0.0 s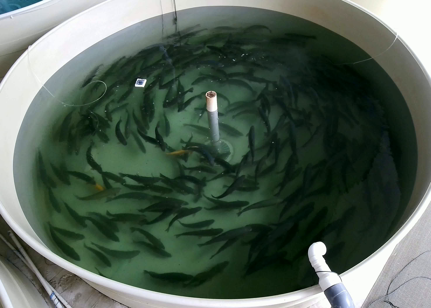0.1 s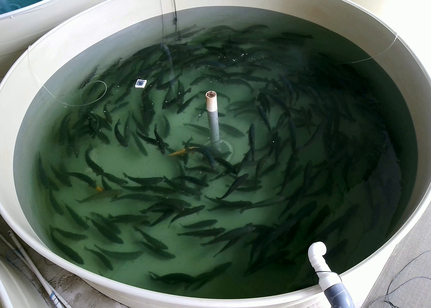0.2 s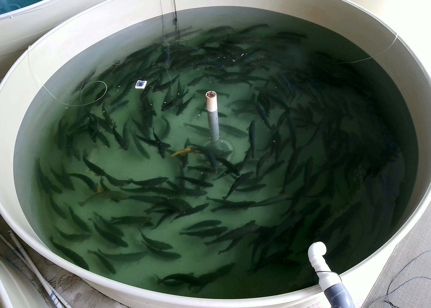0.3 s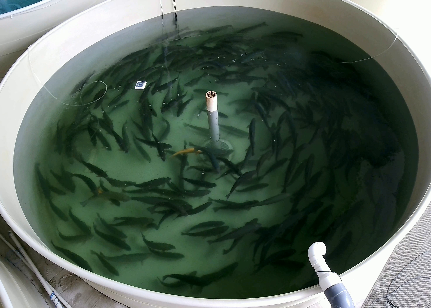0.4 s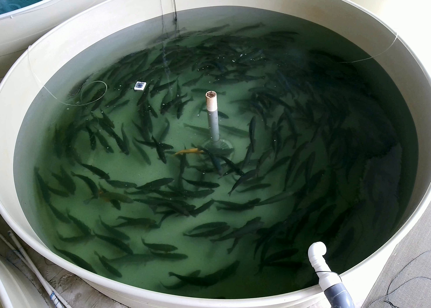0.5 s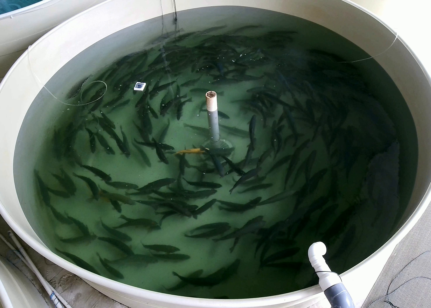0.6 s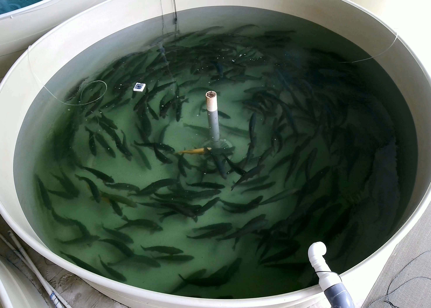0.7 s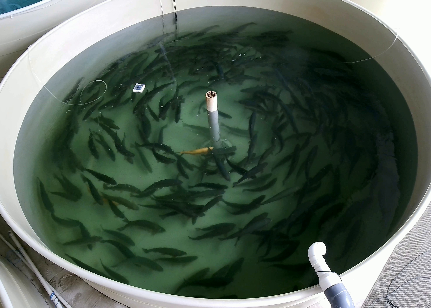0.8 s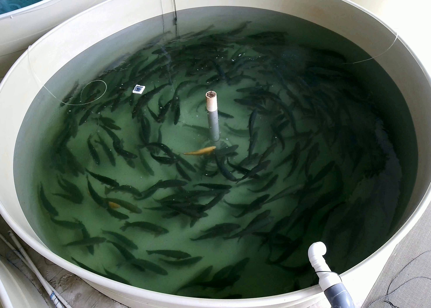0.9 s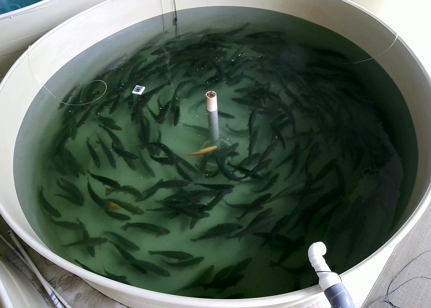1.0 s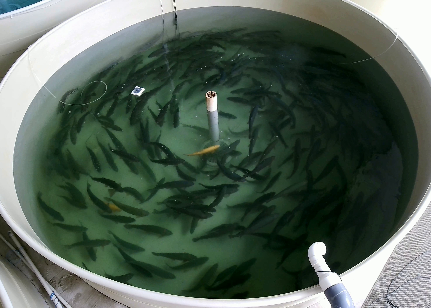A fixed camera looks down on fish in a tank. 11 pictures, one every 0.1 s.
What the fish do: Normal cruising.
